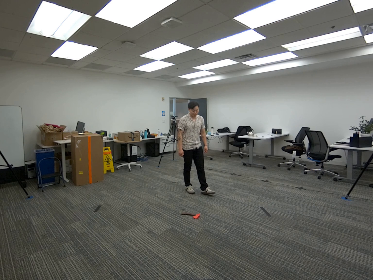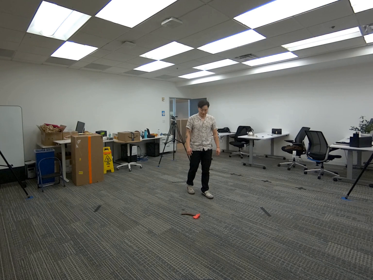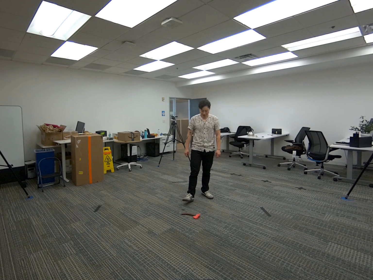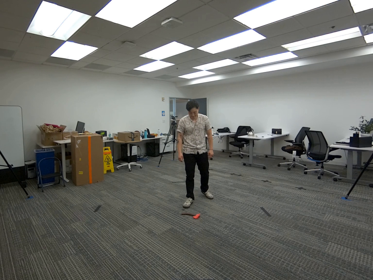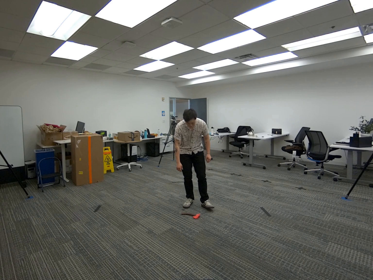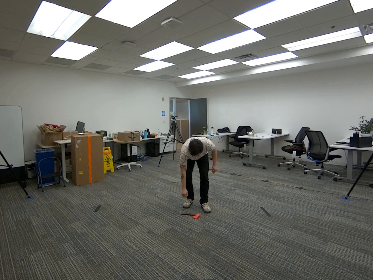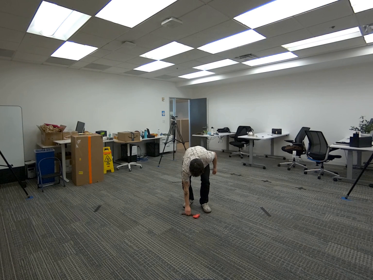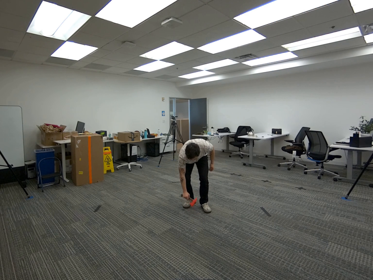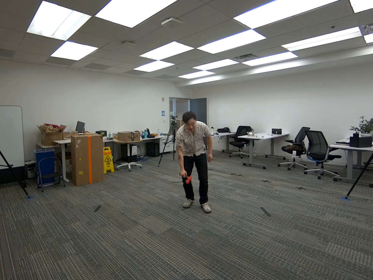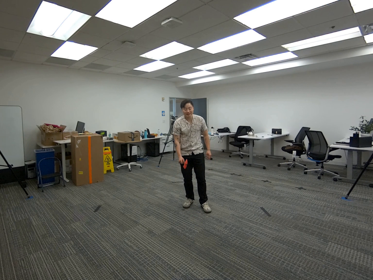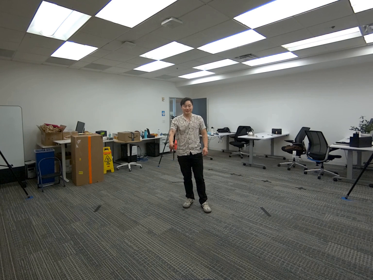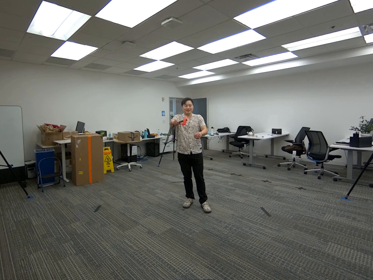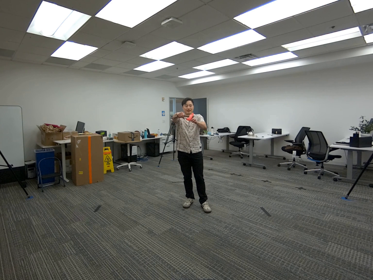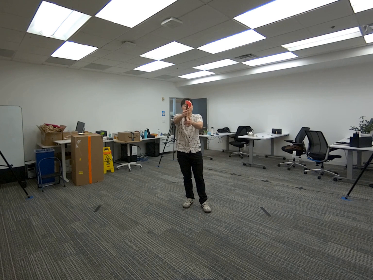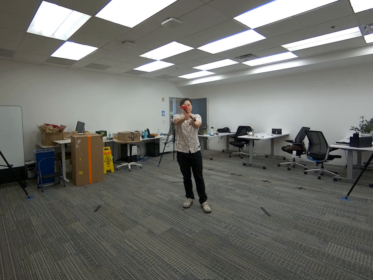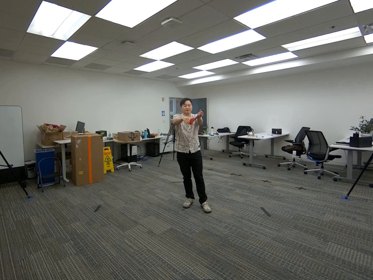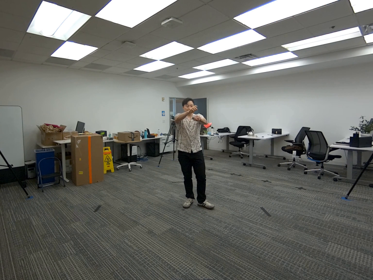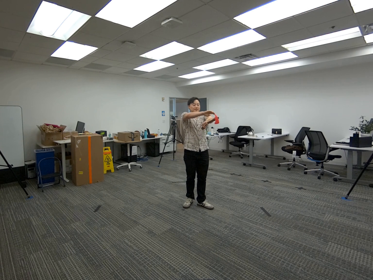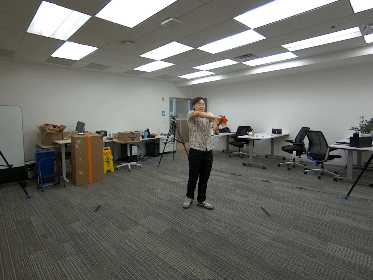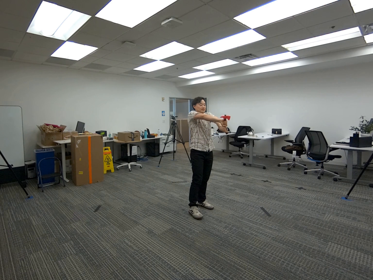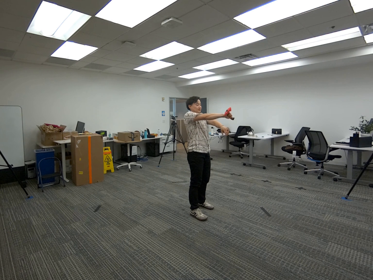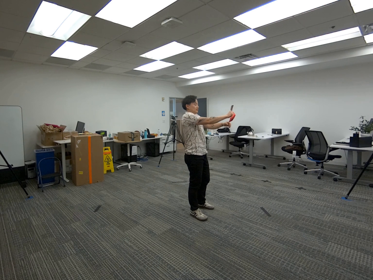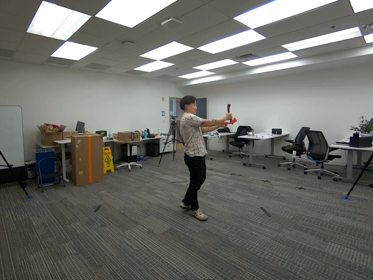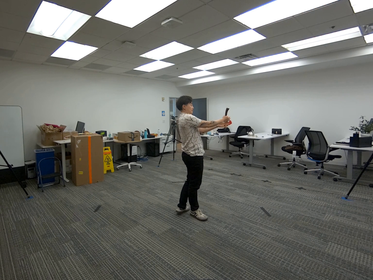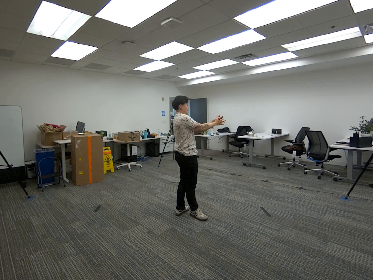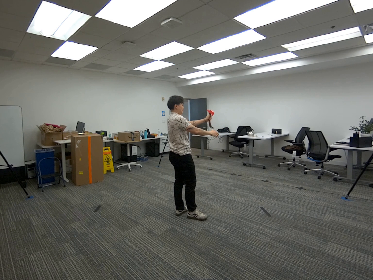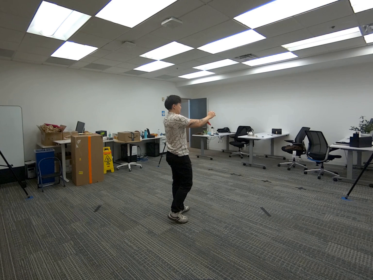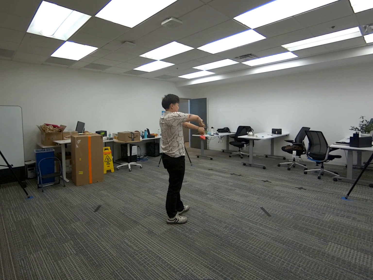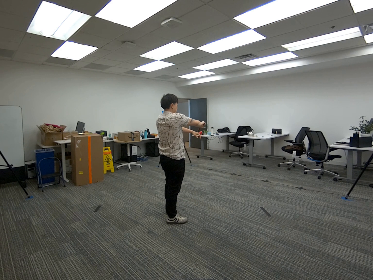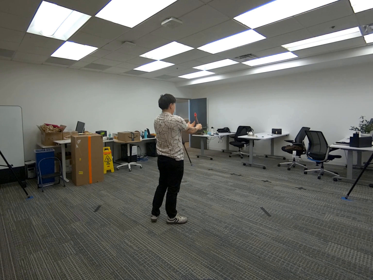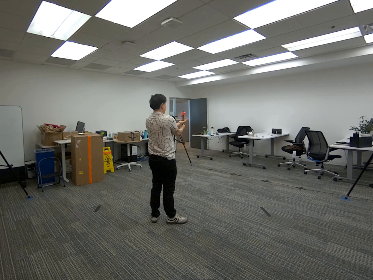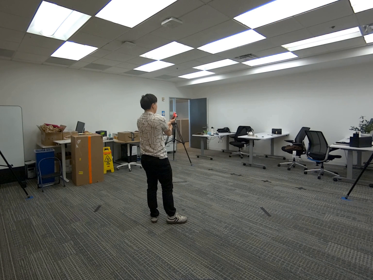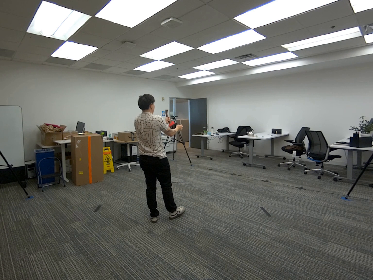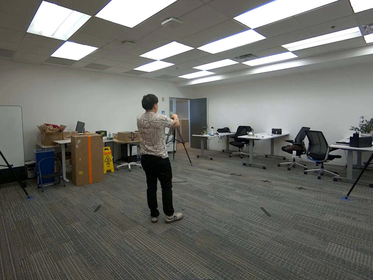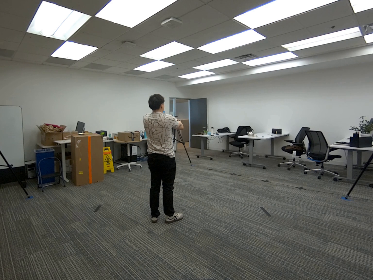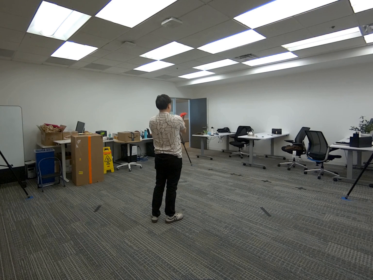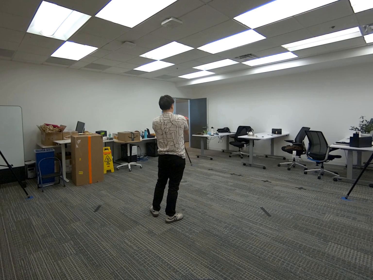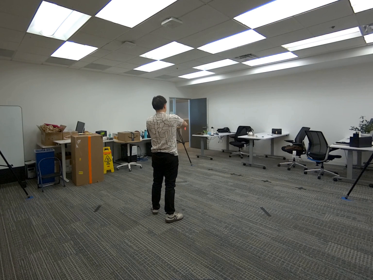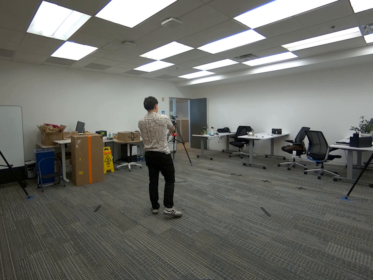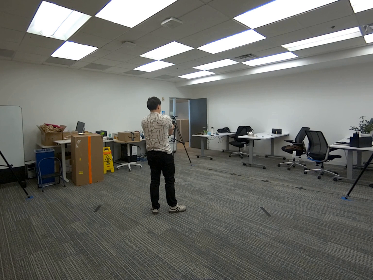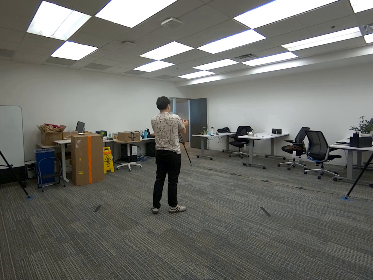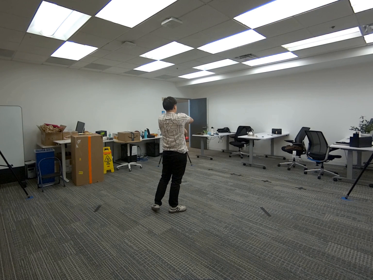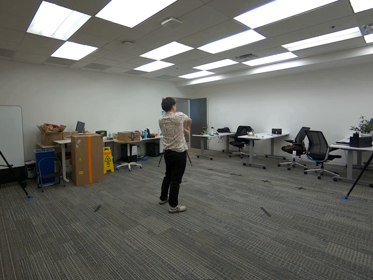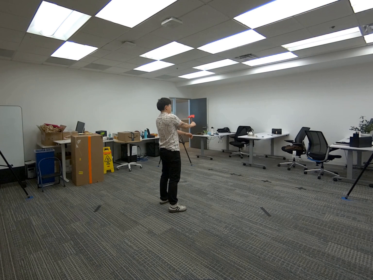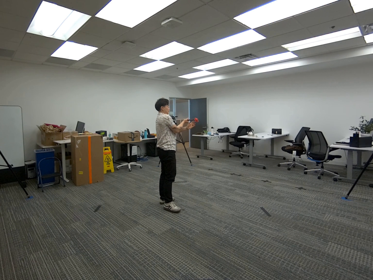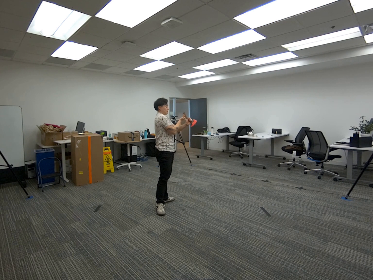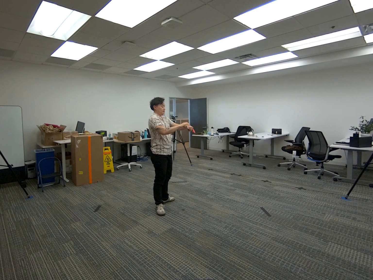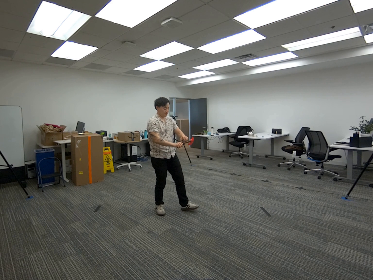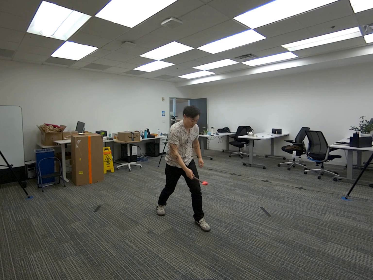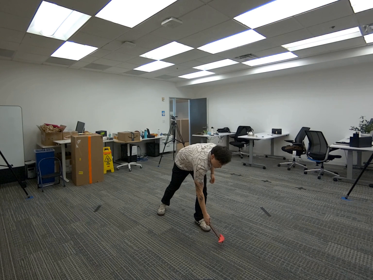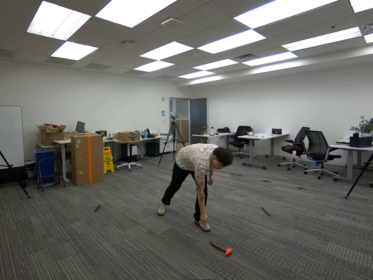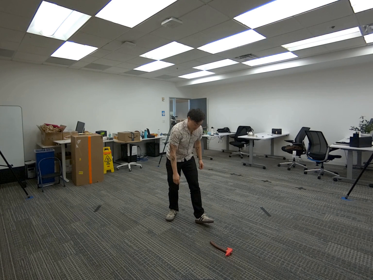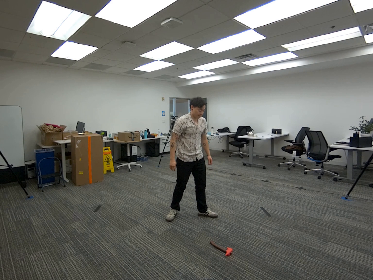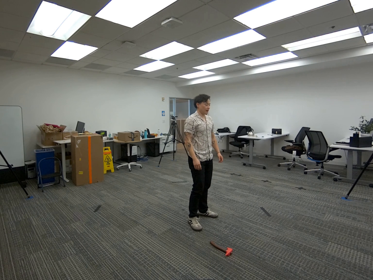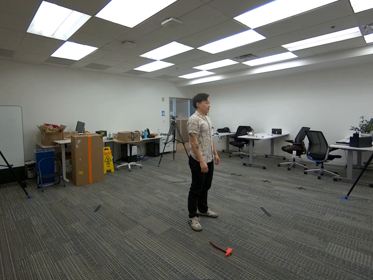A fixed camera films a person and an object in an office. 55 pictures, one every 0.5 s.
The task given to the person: Pick up the hatchet from the ground with your right hand, rotate the hatchet in midair with both hands, and place the hatchet back on the ground.
